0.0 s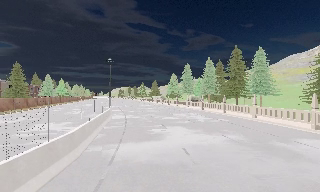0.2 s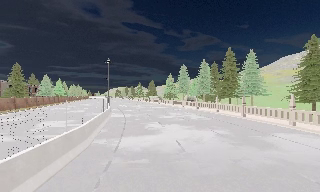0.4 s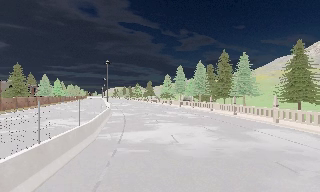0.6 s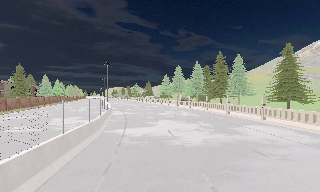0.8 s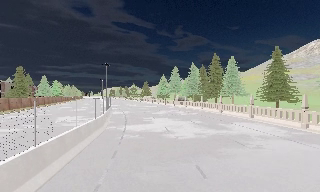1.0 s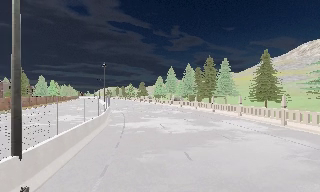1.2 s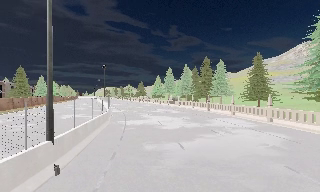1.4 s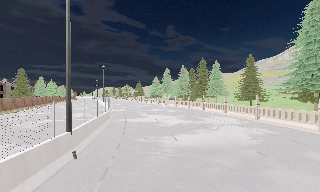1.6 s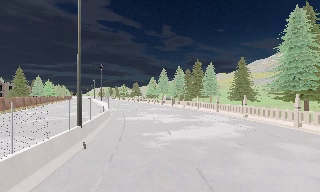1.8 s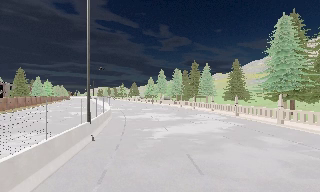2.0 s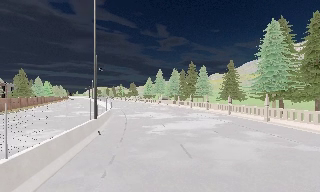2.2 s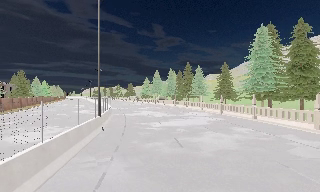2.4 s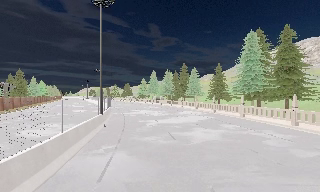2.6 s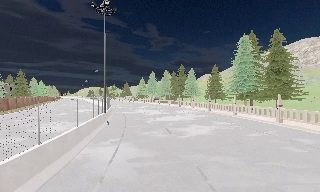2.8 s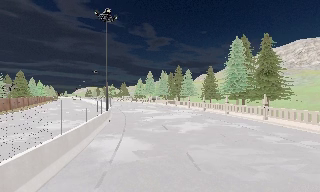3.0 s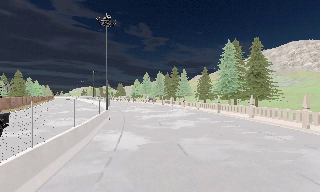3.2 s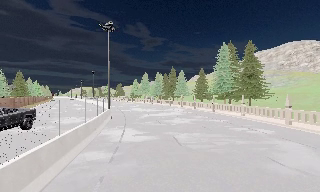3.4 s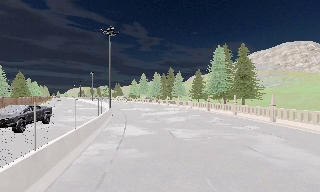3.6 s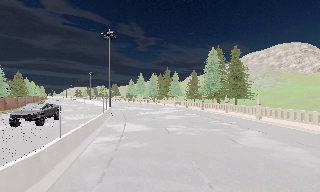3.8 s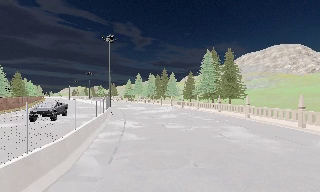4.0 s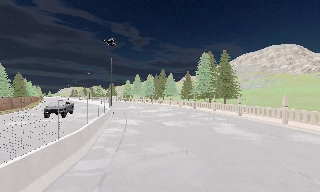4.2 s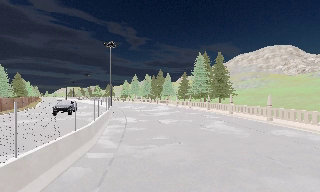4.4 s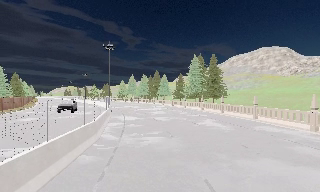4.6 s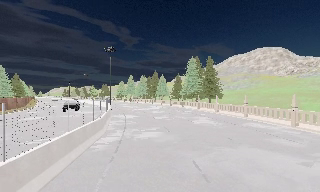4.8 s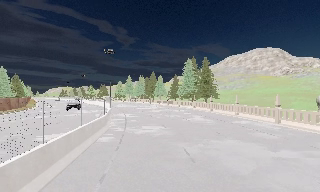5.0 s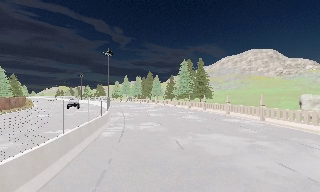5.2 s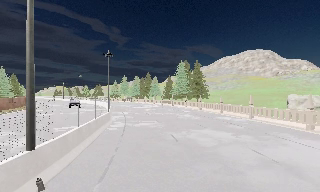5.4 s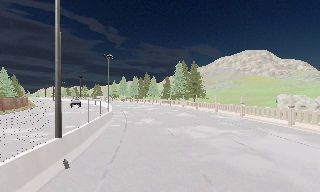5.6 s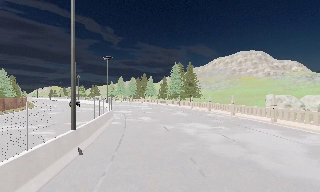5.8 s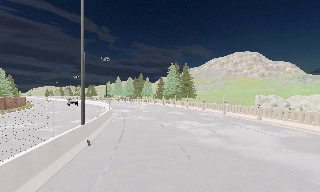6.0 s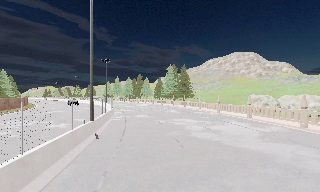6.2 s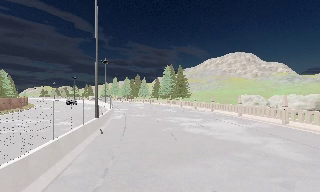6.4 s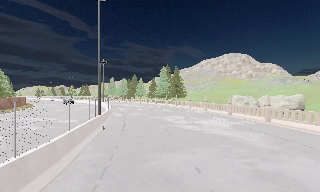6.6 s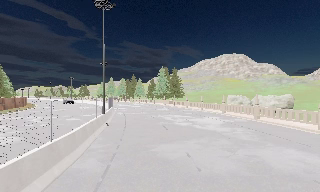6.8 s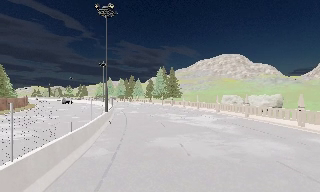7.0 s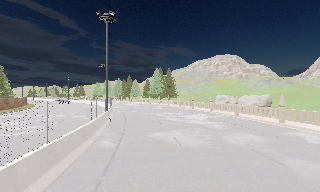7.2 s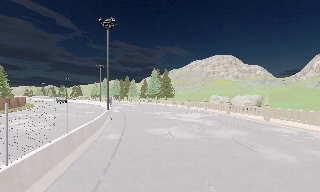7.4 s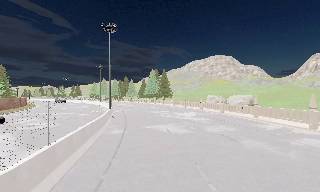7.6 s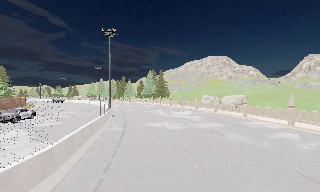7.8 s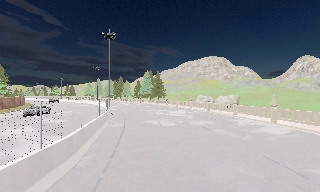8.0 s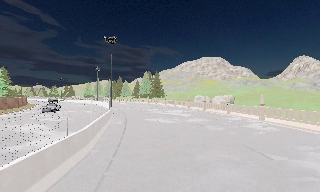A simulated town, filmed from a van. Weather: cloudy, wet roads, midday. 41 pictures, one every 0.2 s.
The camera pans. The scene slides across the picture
to the left.
The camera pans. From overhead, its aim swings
clockwise.
0.0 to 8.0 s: The scene slides to the left, as the camera pans about 35 degrees to its right. It travels backward, about 60 m.
The film runs backward here.
